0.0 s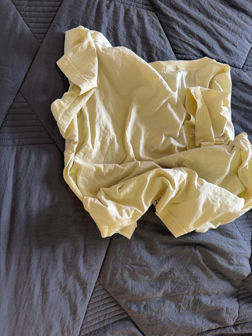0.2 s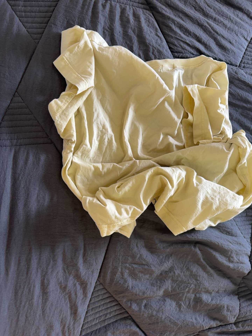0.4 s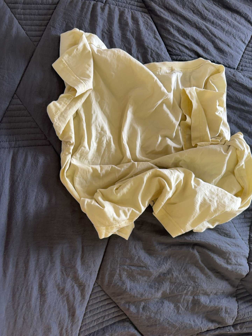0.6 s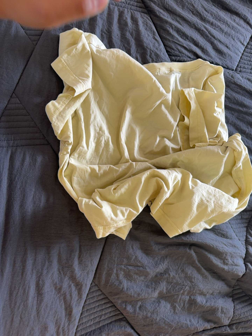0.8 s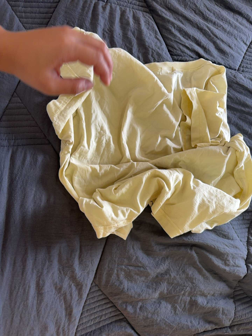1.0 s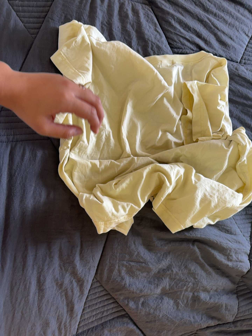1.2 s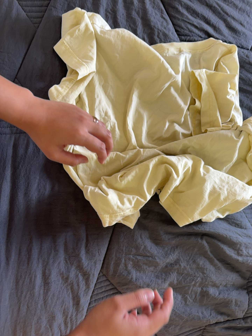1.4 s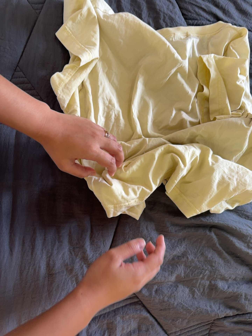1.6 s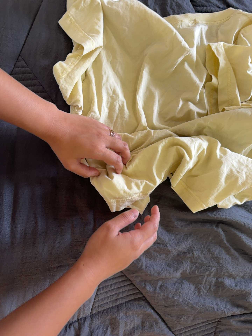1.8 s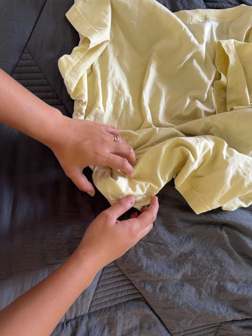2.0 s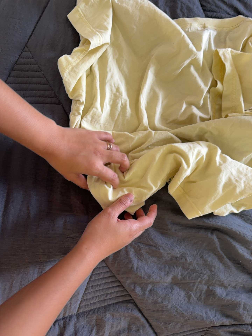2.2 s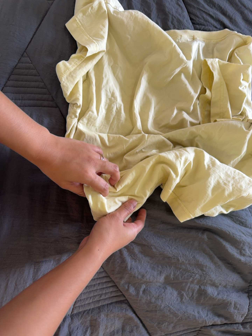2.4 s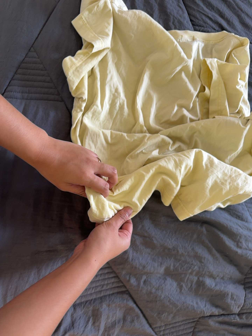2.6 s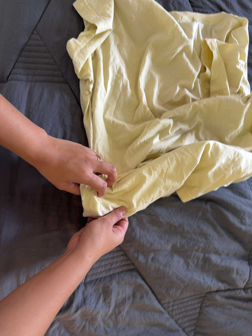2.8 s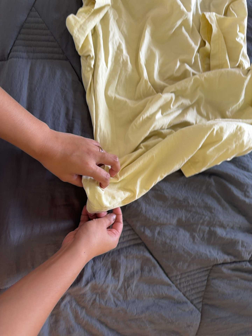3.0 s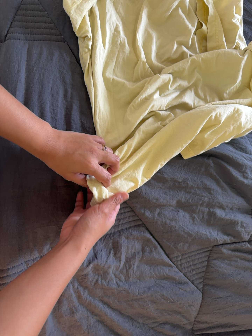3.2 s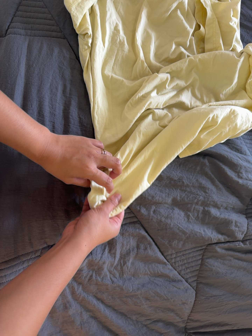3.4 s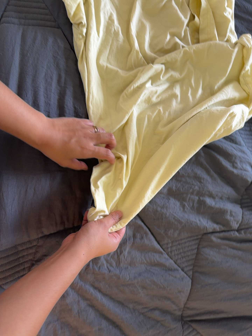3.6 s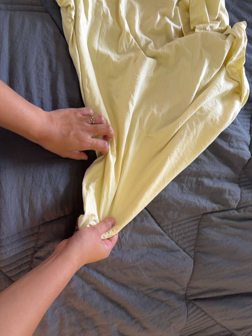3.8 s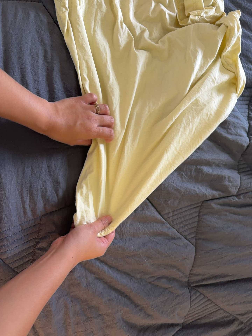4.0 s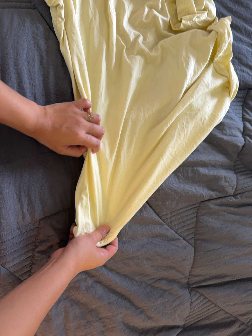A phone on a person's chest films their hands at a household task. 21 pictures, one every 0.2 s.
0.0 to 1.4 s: The camera shifts only a little, or ends up much as it began.
1.4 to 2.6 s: The camera travels toward the bottom of its view, about 9 cm, so close, fixed things drift upward.
2.6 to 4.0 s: The camera travels toward the bottom of its view, about 12 cm, so close, fixed things drift upward. It rolls about its line of sight by about 10 degrees, and the scene rotates counterclockwise.
The film runs forward here.
